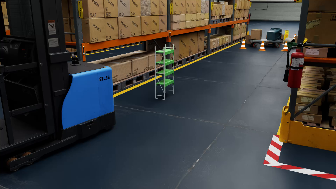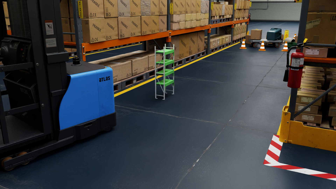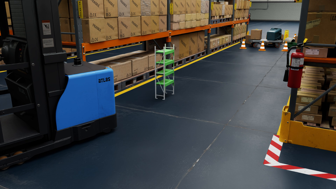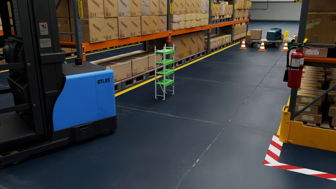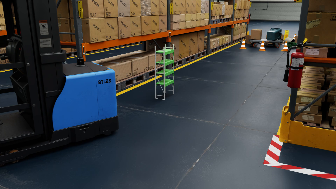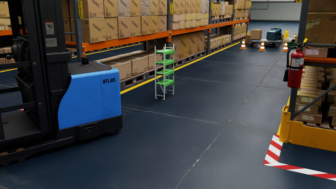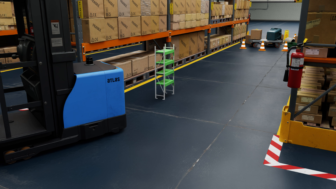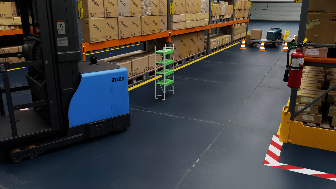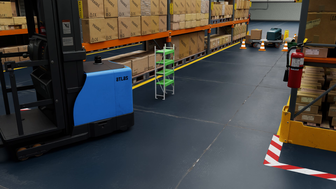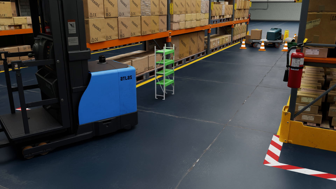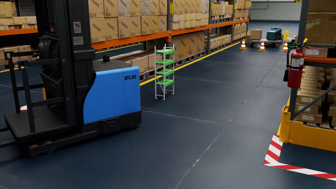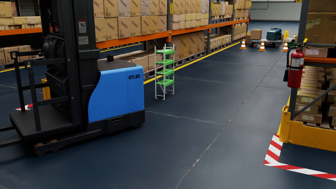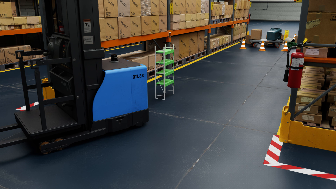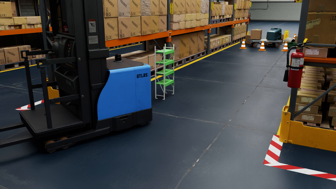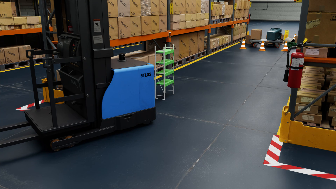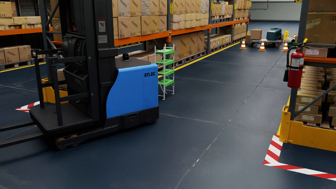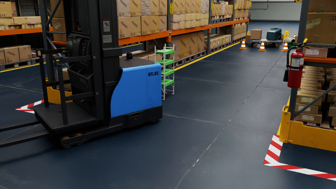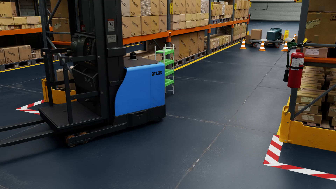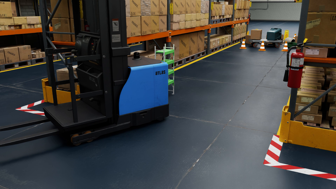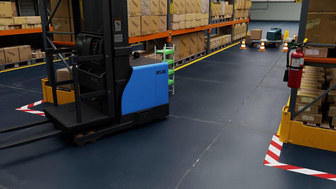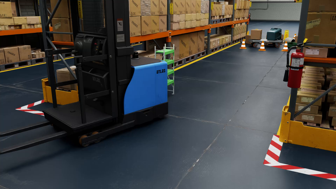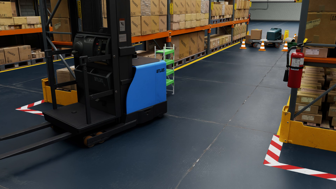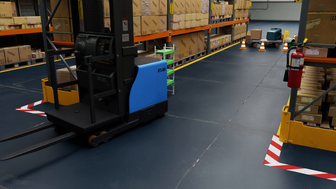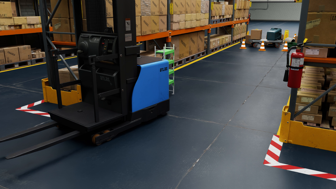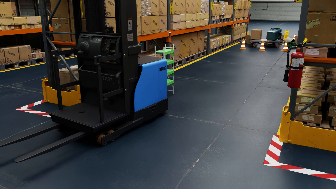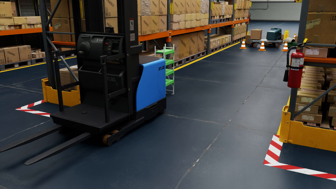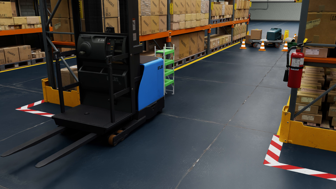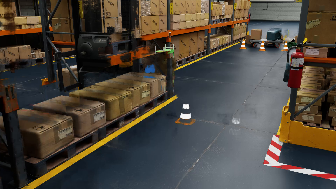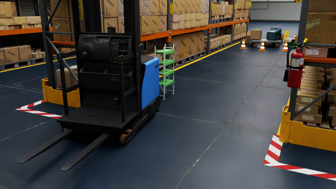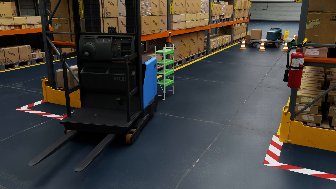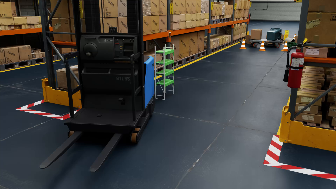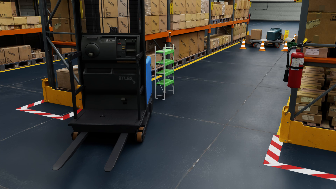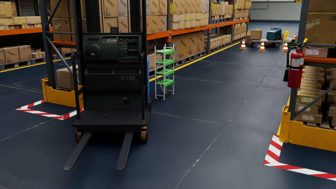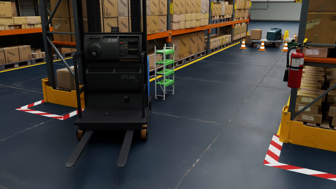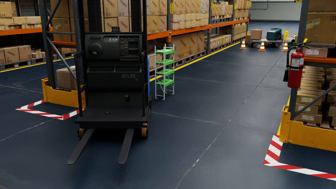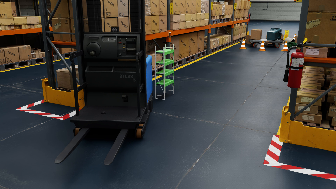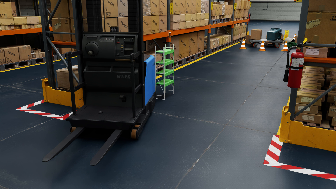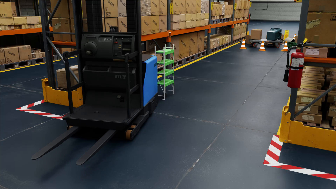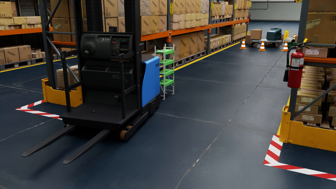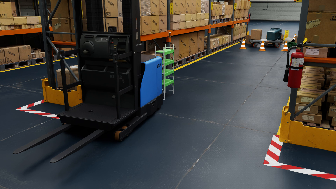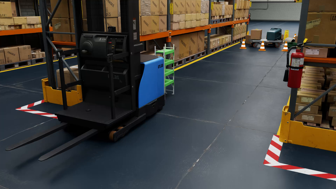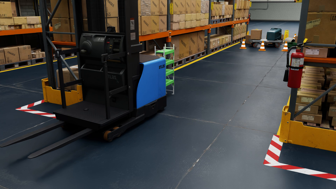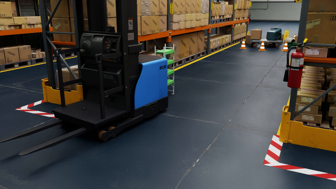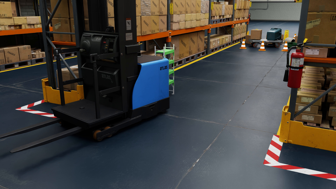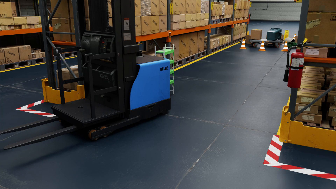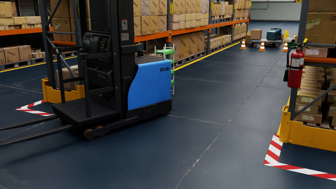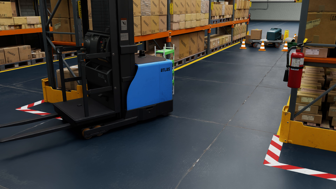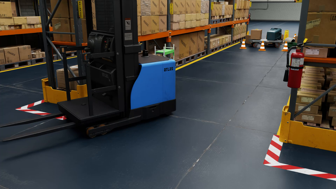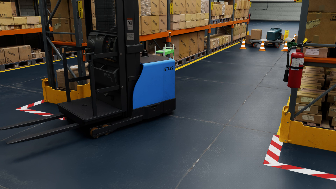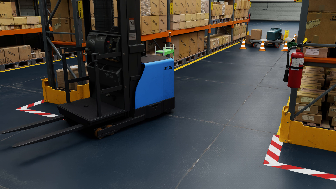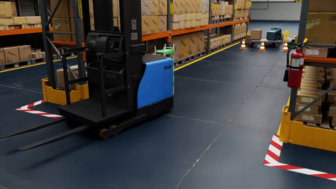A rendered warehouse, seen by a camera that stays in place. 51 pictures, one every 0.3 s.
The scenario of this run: A forklift runs into an object in its way.
